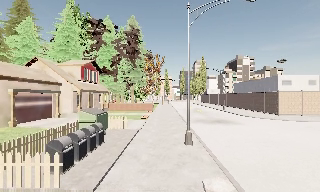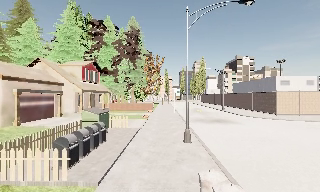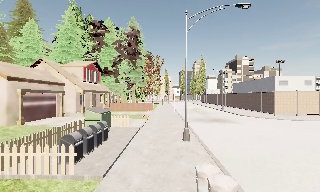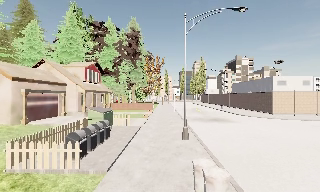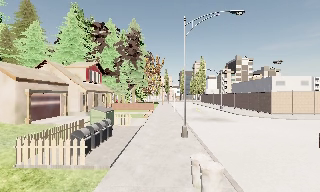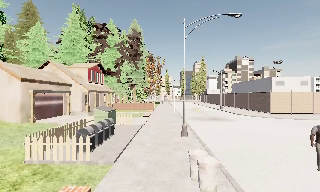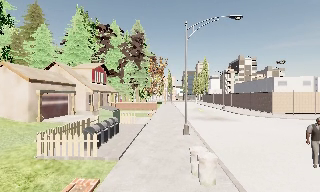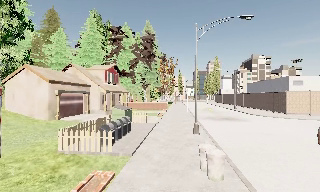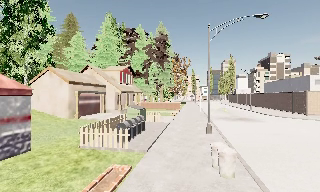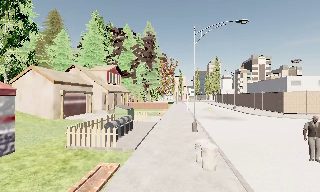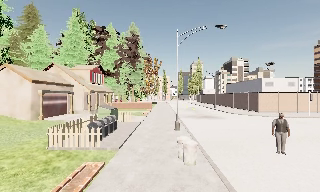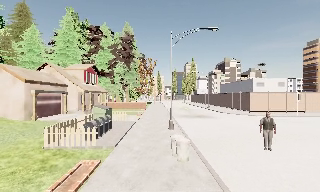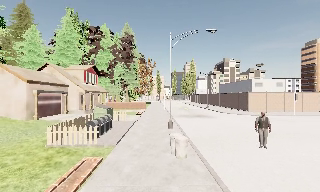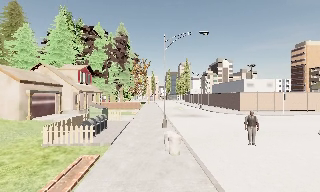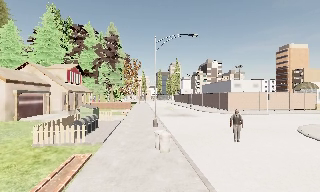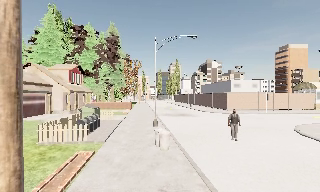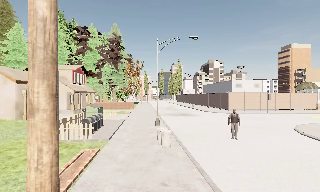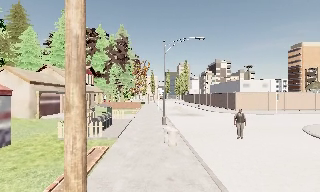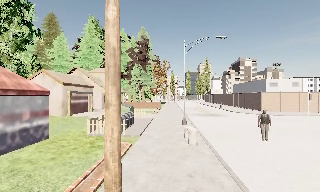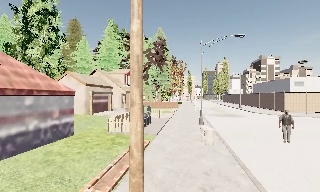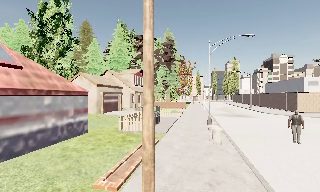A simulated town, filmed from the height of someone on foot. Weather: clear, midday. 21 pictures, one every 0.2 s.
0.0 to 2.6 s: The camera travels backward, about 4.5 m, so what stands in front gets smaller.
2.6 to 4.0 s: The scene slides to the right, as the camera pans about 15 degrees to its left. It travels backward, about 2 m, so what stands in front gets smaller.
The film runs backward here.
